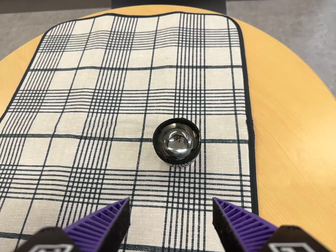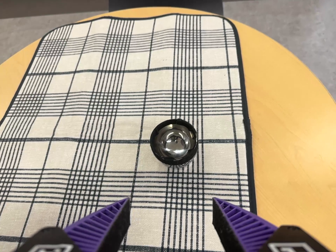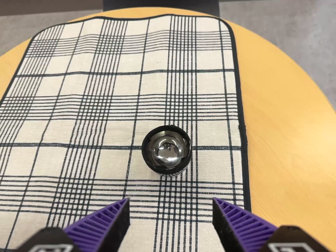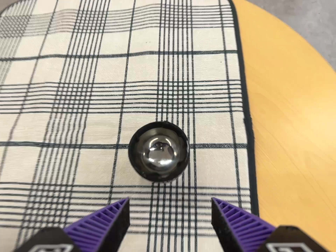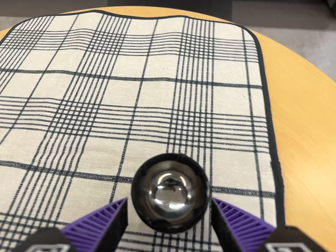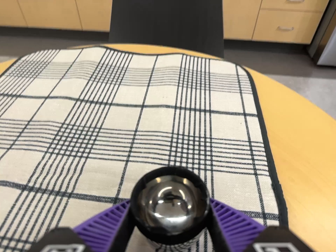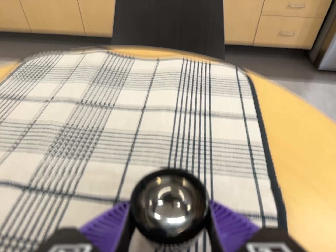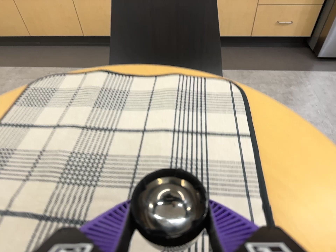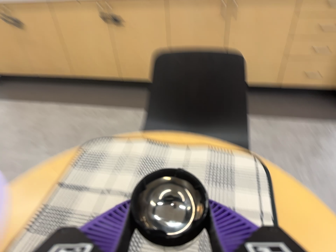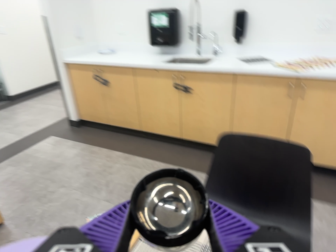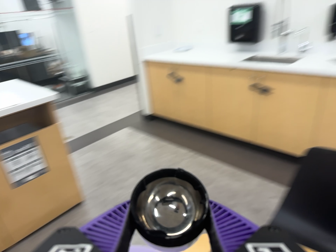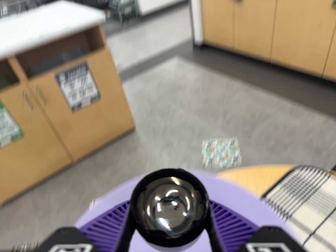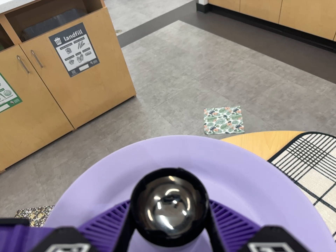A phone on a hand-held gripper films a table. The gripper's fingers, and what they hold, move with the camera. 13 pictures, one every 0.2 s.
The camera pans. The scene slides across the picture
to the right.
0.0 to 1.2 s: The camera travels forward, about 12 cm, so what stands in front looms larger. Its aim tips toward the top of its view by about 15 degrees, and the scene shifts downward.
1.2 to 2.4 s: The camera pans to its left by about 45 degrees. It travels toward the top of its view and to its left, about 26 cm, so close, fixed things drift downward. It rolls about its line of sight by about 15 degrees, and the scene rotates clockwise.
The film runs backward here.
